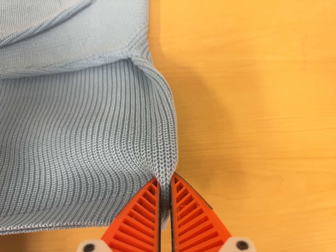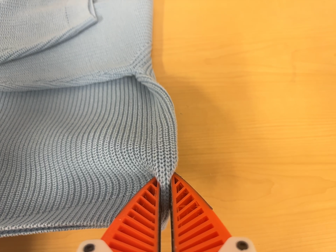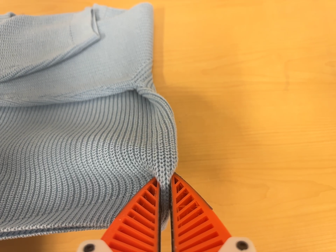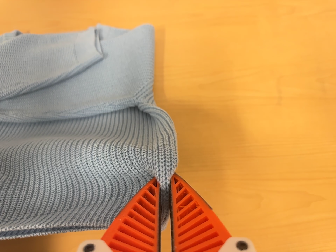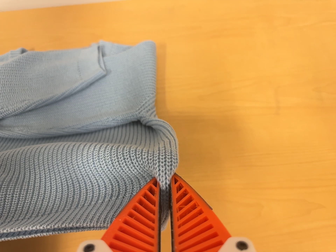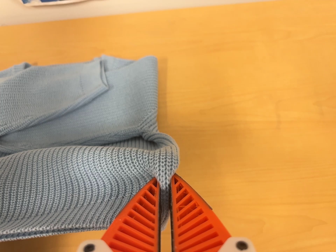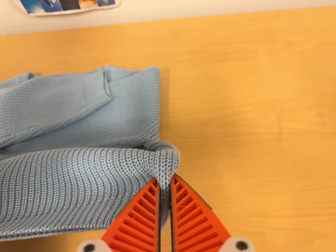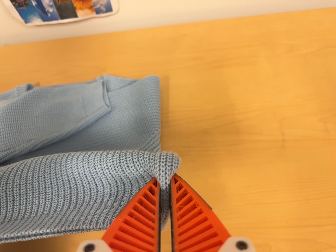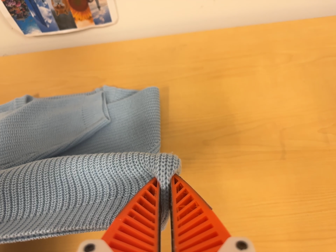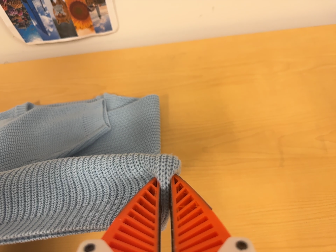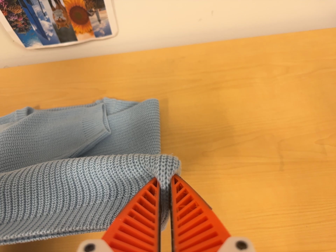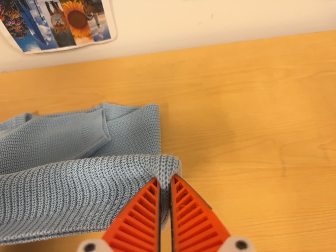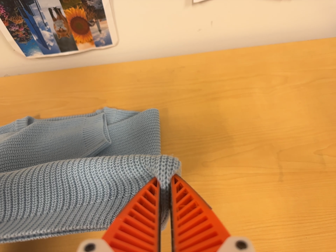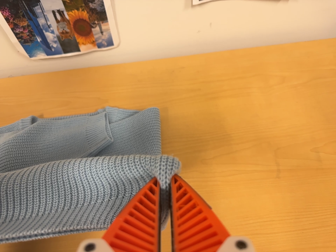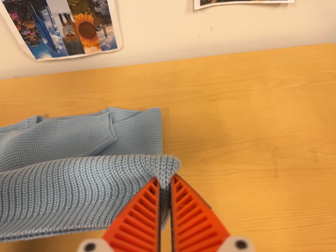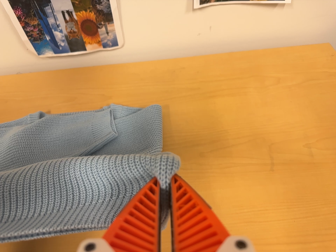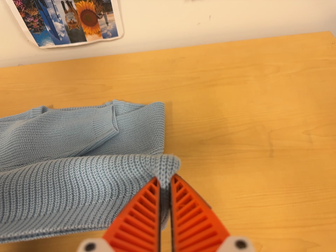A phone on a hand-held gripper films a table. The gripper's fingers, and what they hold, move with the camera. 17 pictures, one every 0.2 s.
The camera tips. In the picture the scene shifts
downward.
0.0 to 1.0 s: The camera travels backward, about 6 cm, so what stands in front gets smaller. Its aim tips toward the top of its view by about 10 degrees, and the scene shifts downward.
1.0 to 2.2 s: The camera travels toward the top of its view, about 6 cm, so close, fixed things drift downward.
2.2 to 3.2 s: The camera travels backward and toward the bottom of its view, about 7 cm, so what stands in front gets smaller.
The film runs forward here.
